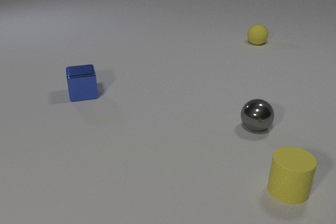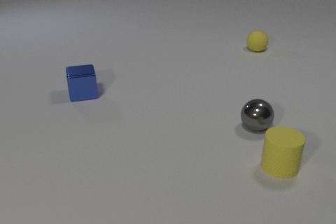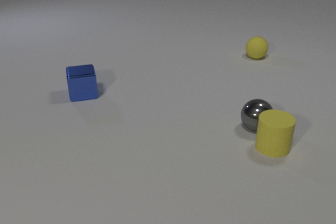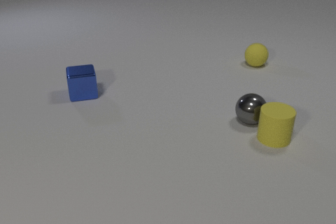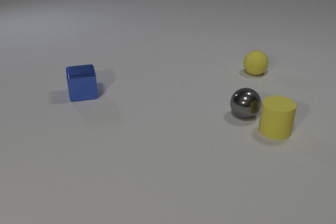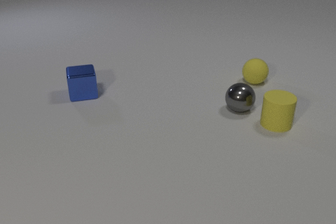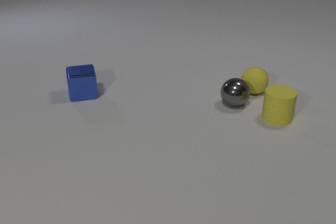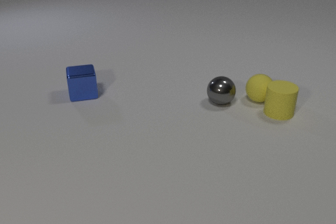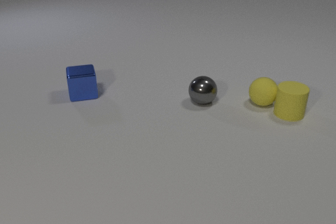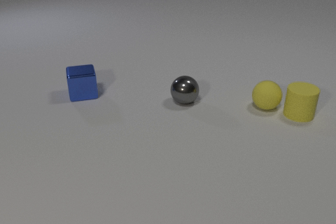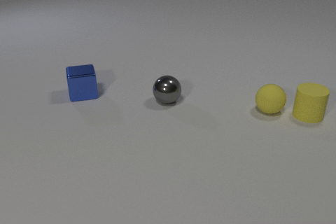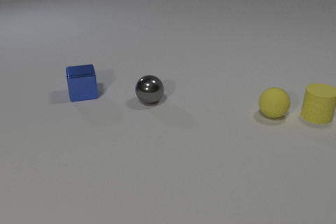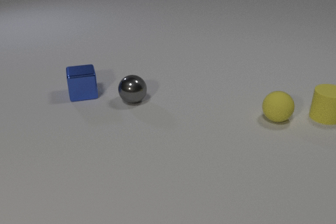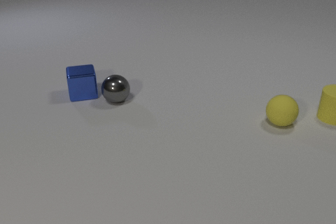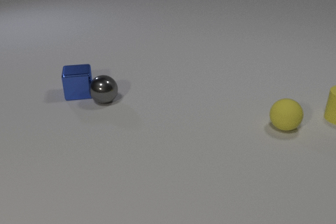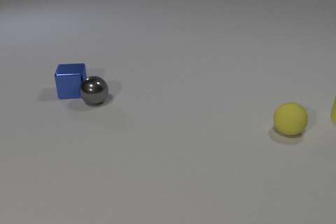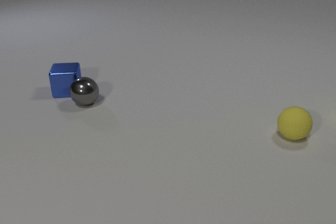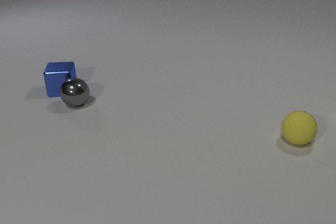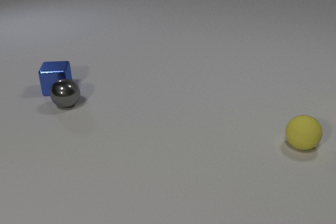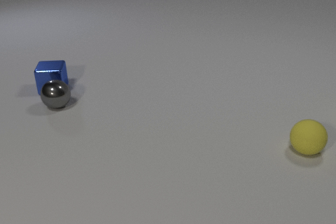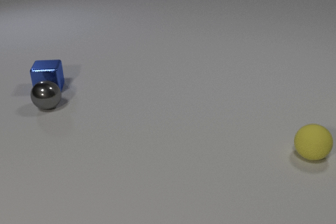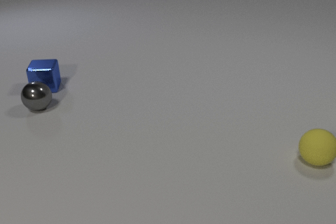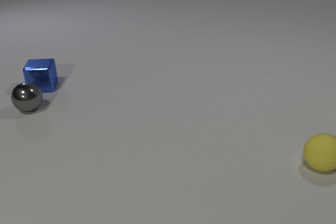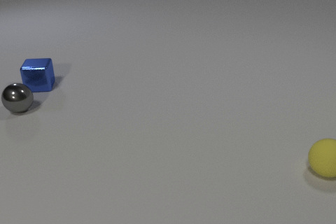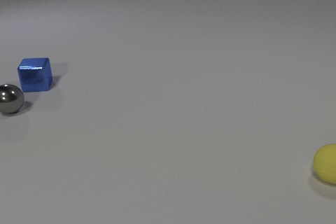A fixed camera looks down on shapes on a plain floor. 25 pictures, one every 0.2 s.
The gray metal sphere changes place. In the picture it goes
to the left.
The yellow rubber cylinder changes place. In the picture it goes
away from the camera.
0.0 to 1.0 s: The yellow rubber sphere rolls toward the camera. The yellow rubber cylinder slides away from the camera. The gray metal sphere rolls away from the camera and to the left. The yellow rubber cylinder and the gray metal sphere collide.
1.0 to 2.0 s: The yellow rubber sphere rolls toward the camera. The yellow rubber cylinder slides to the right and away from the camera. The gray metal sphere rolls to the left. The yellow rubber sphere and the gray metal sphere collide. The yellow rubber sphere and the yellow rubber cylinder collide.
2.0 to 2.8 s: The yellow rubber sphere rolls toward the camera and to the right. The yellow rubber cylinder slides to the right. The gray metal sphere rolls to the left. The gray metal sphere and the blue metal cube collide.
2.8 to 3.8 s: The yellow rubber sphere rolls toward the camera and to the right. The yellow rubber cylinder slides to the right, leaves at the right edge. The gray metal sphere rolls to the left. The blue metal cube slides to the left and away from the camera.
3.8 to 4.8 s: The yellow rubber sphere rolls toward the camera and to the right. The gray metal sphere rolls to the left. The blue metal cube slides to the left and away from the camera.
Are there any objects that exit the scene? yes.
What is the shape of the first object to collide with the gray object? cylinder.
What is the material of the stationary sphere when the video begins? metal.
